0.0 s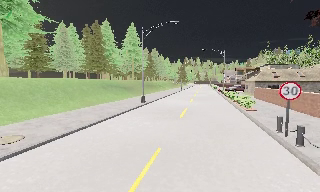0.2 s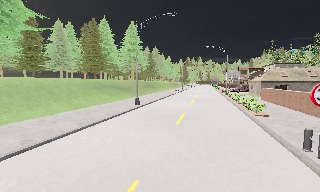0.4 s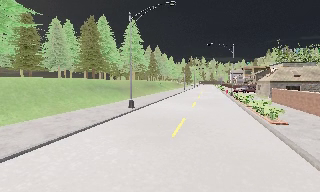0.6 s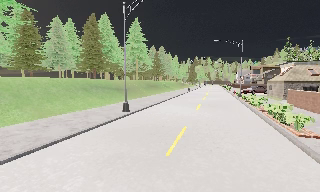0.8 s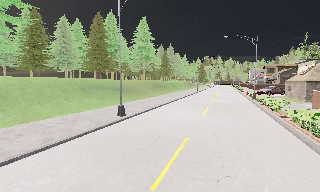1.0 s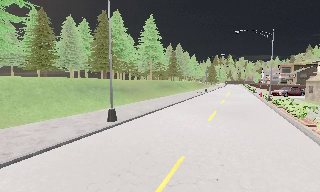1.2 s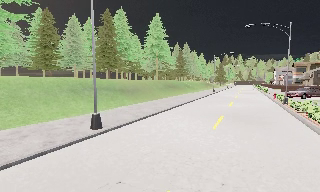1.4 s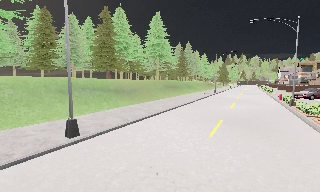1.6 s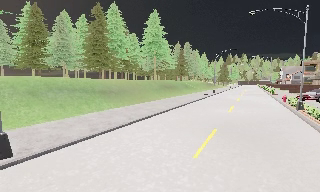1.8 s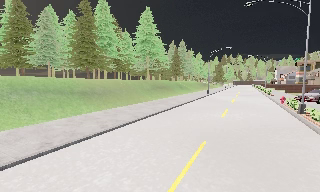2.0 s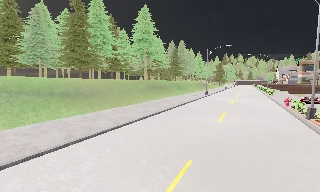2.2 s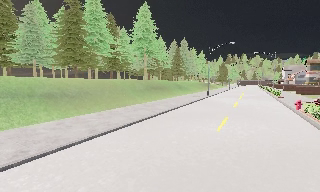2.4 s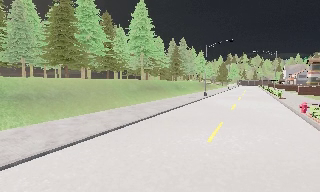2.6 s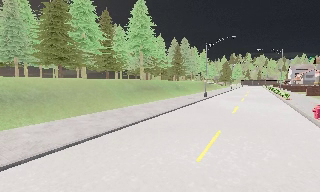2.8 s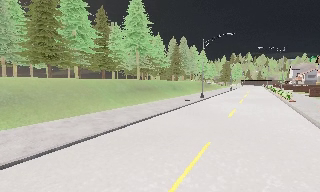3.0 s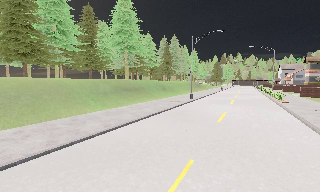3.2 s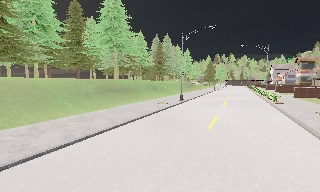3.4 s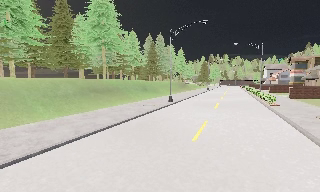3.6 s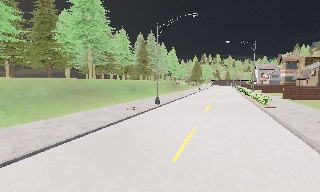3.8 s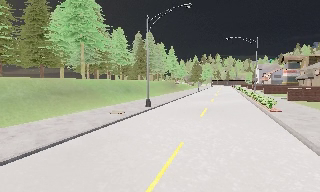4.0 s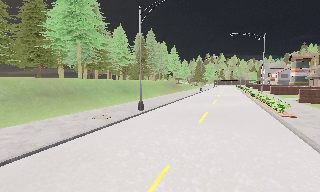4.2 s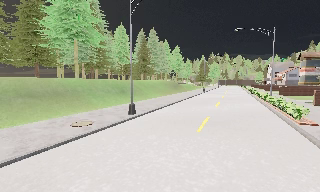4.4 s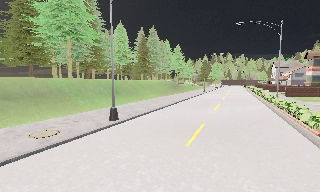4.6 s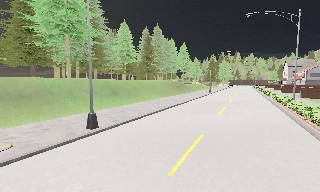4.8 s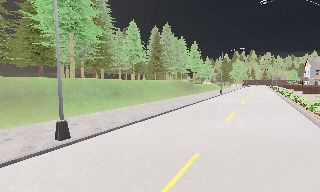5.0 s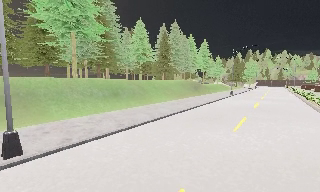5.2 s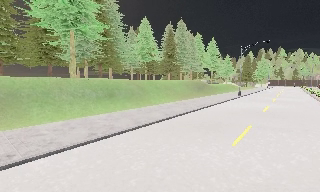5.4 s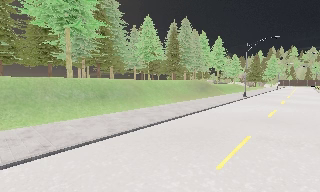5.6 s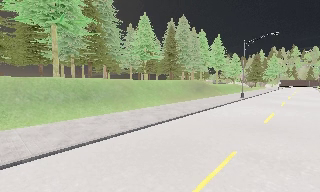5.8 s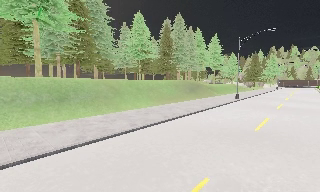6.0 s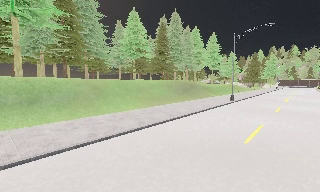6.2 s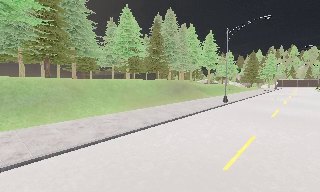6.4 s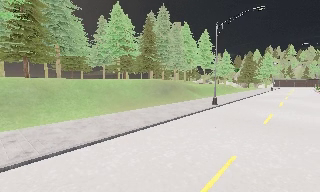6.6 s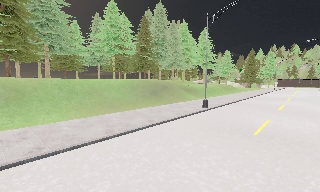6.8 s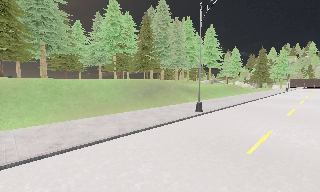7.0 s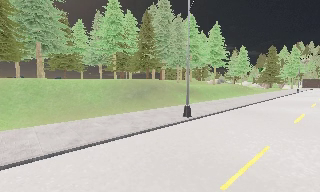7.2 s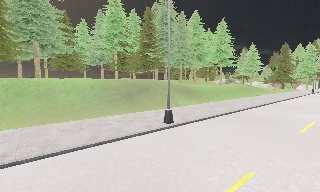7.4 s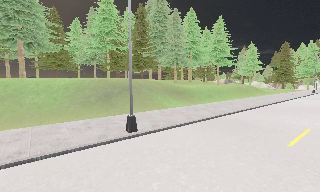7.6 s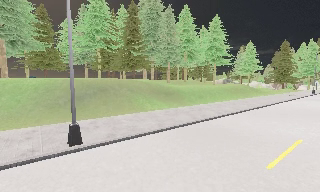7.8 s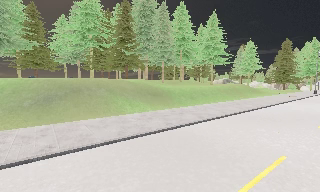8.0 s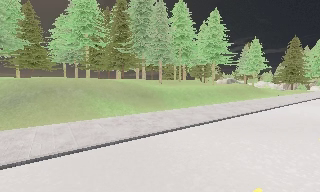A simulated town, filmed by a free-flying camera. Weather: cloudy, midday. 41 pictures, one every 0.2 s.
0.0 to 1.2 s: The camera pans to its left, which is counterclockwise from overhead, by about 15 degrees. It travels forward, about 10 m, so what stands in front looms larger.
1.2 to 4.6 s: The camera travels forward and to its right, about 30 m, so what stands in front looms larger.
4.6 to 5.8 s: The camera pans to its left, which is counterclockwise from overhead, by about 15 degrees. It travels forward and to its right, about 11 m, so what stands in front looms larger.
5.8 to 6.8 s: The camera travels forward and to its right, about 11 m, so what stands in front looms larger.
6.8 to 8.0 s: The camera pans to its left, which is counterclockwise from overhead, by about 10 degrees. It travels to its right and forward, about 13 m, so close, fixed things drift to the left.
The film runs forward here.
